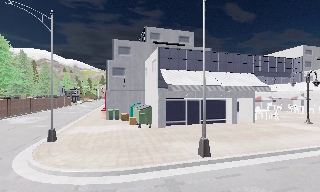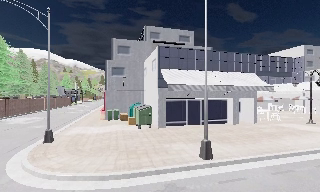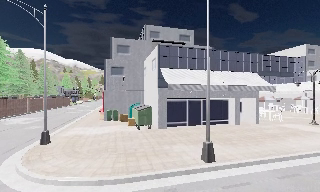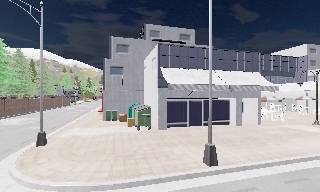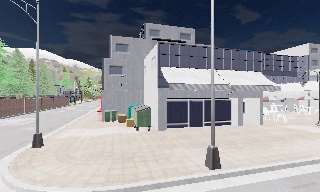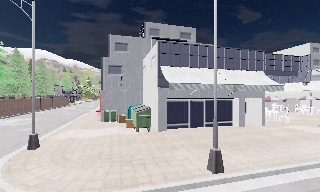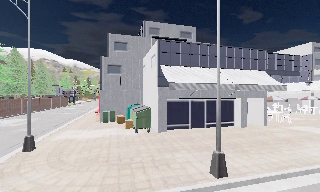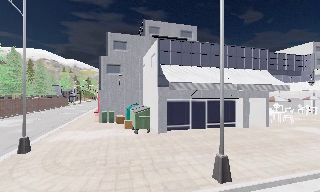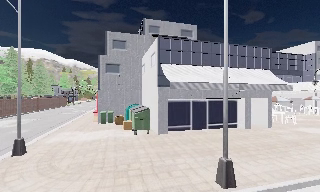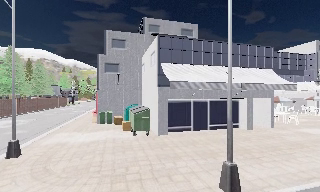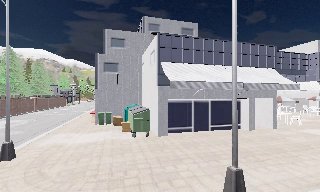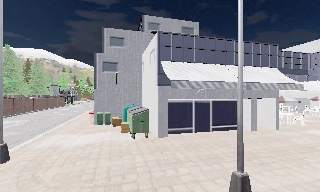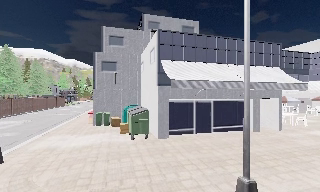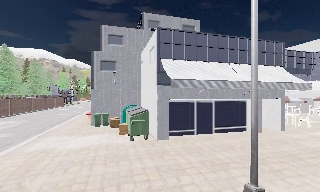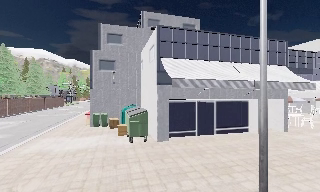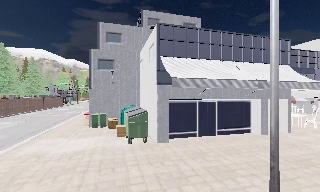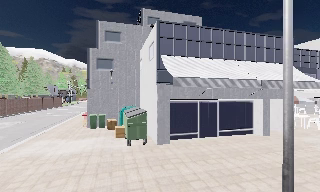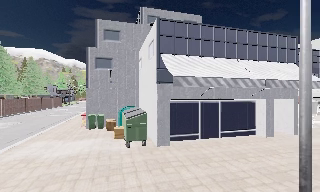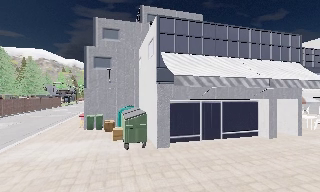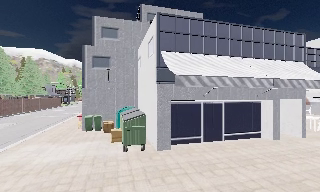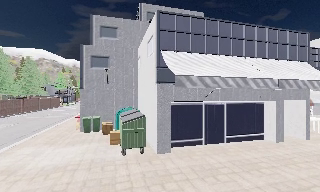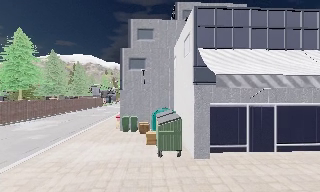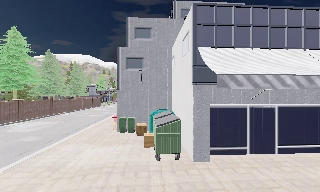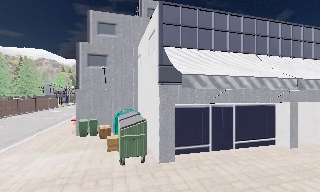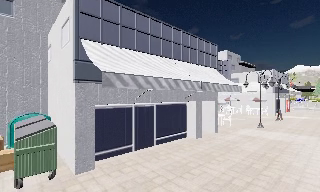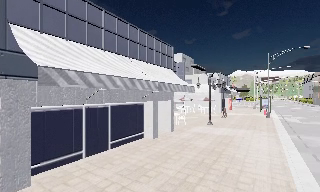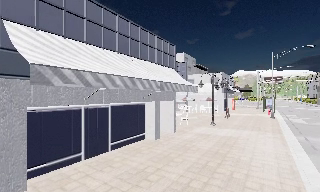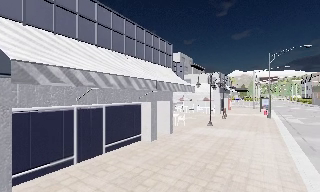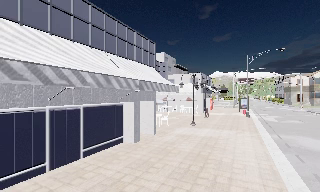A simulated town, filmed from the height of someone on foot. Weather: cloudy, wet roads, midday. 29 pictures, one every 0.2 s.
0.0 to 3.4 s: The camera travels forward, about 4.5 m, so what stands in front looms larger.
3.4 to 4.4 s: The camera pans to its left, which is counterclockwise from overhead, by about 10 degrees. It travels forward, about 1.5 m, so what stands in front looms larger.
4.4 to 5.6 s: The camera pans to its right, which is clockwise from overhead, by about 60 degrees. It travels forward, about 1.5 m.
The film runs forward here.
